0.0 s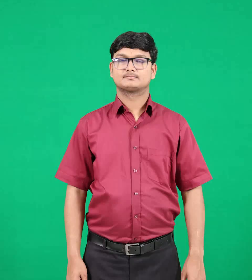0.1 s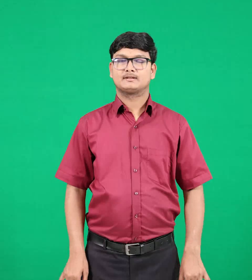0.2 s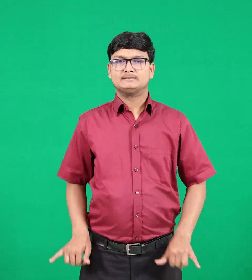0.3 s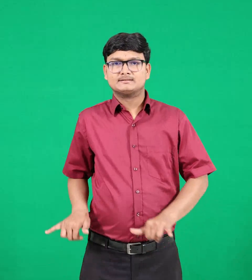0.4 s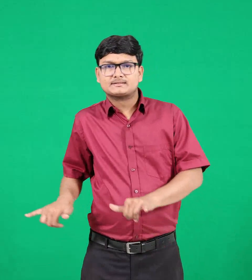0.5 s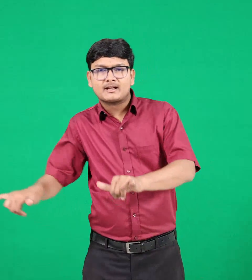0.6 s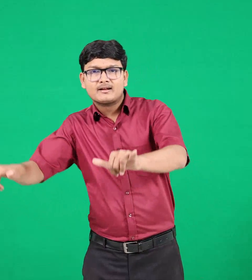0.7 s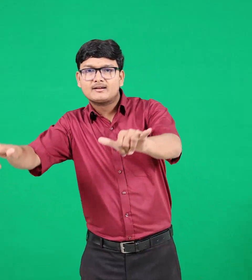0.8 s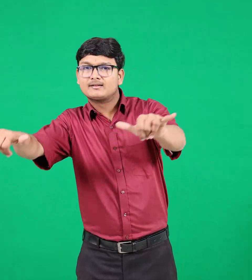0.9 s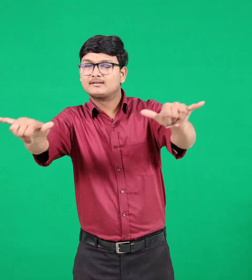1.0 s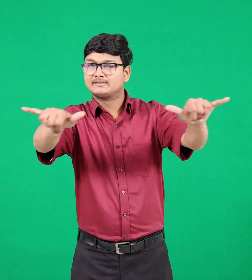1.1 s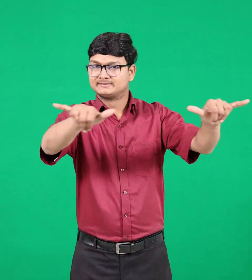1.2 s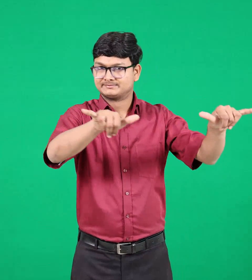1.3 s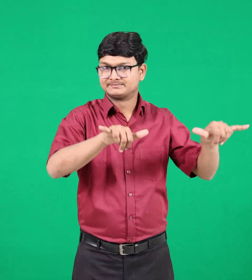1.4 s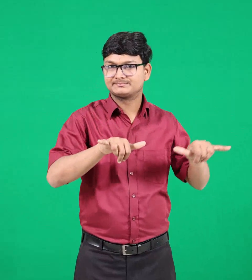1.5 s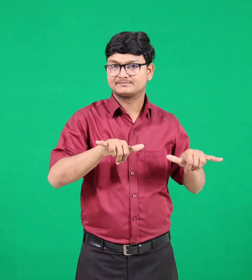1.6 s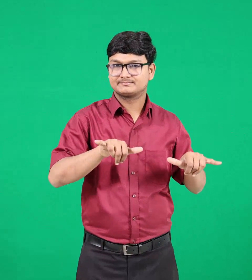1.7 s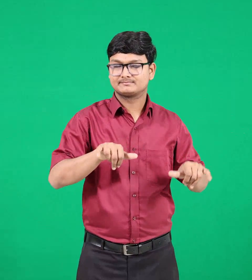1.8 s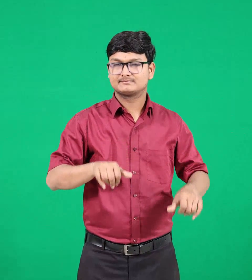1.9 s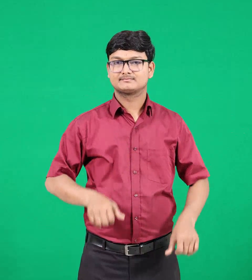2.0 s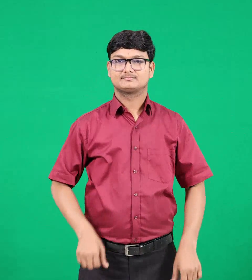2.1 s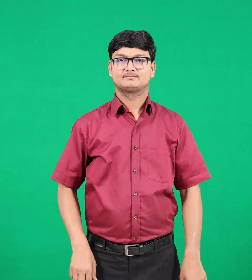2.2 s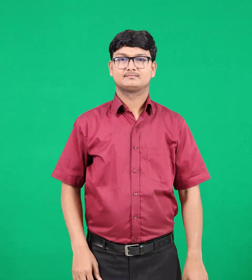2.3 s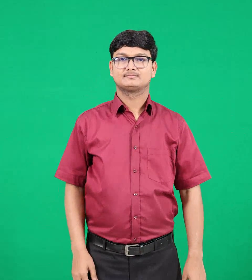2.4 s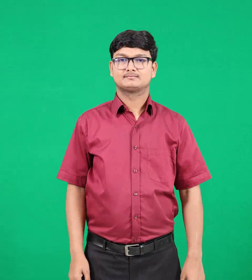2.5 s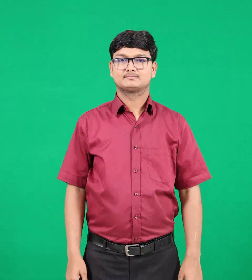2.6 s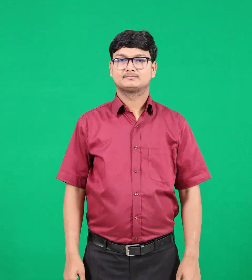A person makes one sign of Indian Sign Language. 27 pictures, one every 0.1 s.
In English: standard
